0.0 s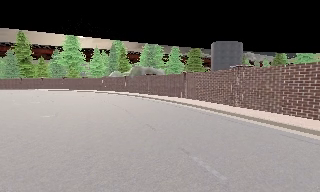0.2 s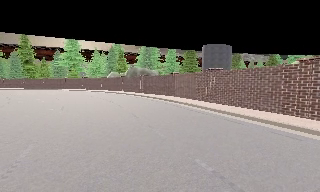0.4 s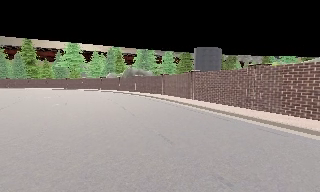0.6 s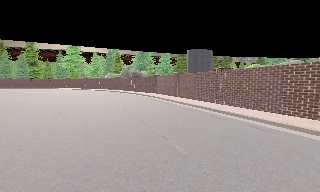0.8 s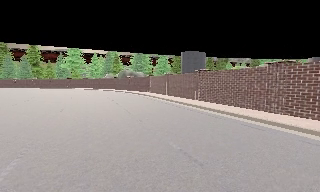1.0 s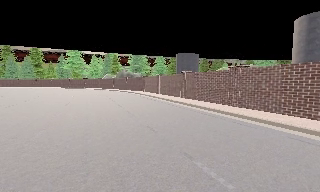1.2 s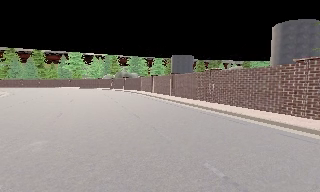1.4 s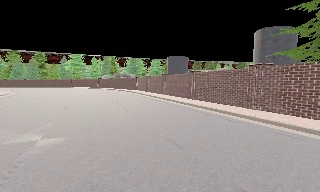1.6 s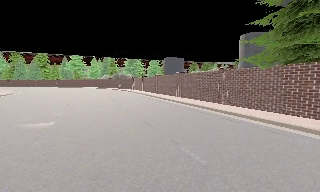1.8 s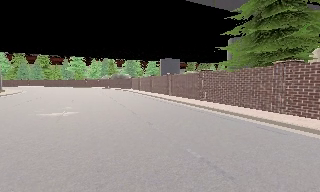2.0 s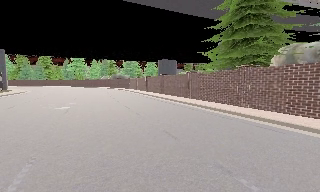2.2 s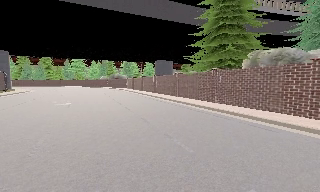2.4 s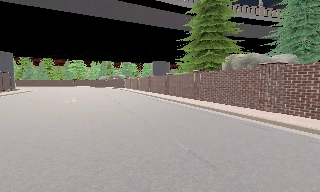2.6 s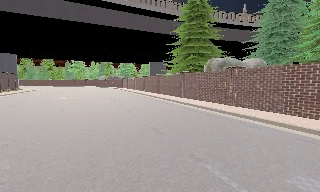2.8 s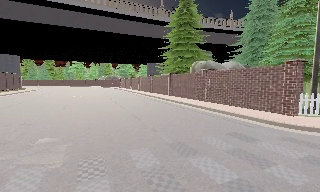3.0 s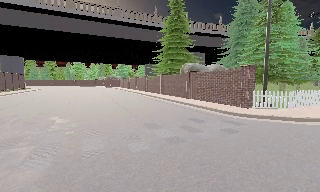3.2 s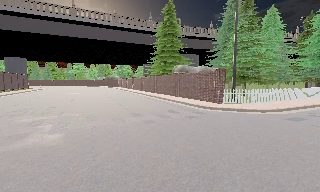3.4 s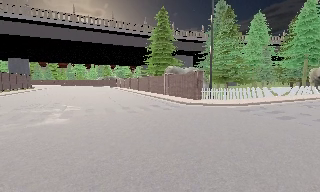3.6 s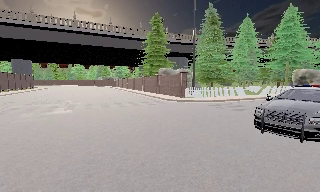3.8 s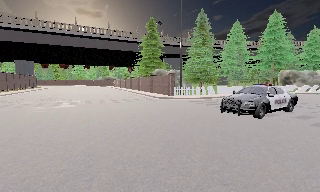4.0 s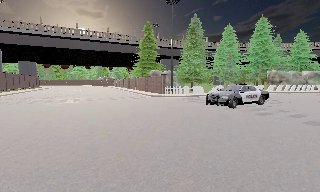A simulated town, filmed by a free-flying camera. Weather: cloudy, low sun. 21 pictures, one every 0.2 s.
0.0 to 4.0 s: The camera travels backward and to its right, about 45 m, so what stands in front gets smaller.
The film runs backward here.
